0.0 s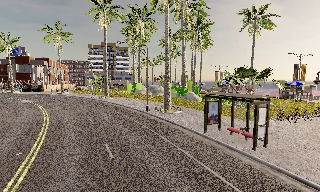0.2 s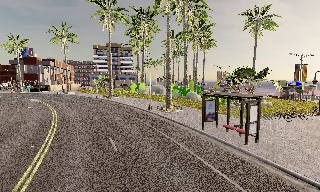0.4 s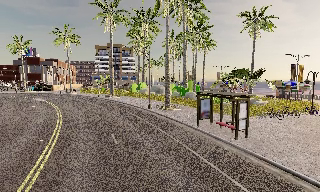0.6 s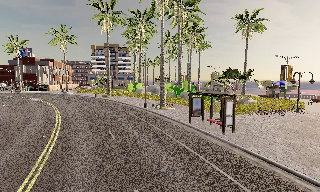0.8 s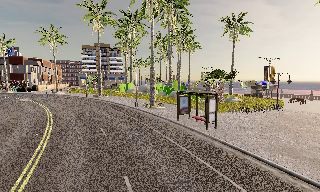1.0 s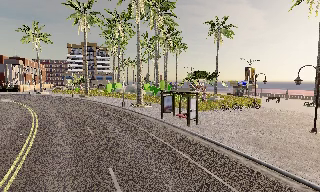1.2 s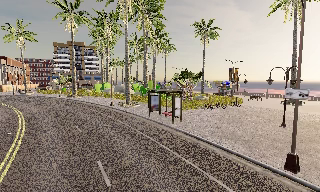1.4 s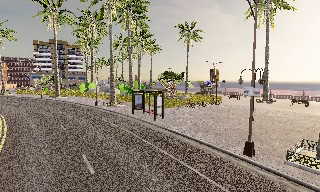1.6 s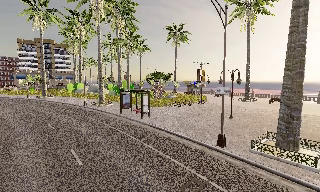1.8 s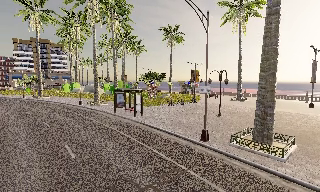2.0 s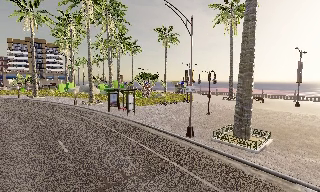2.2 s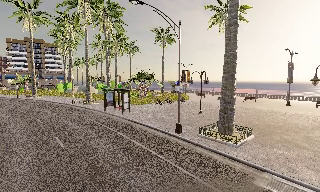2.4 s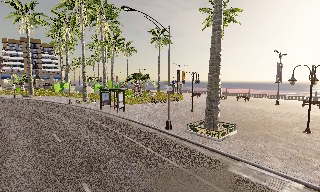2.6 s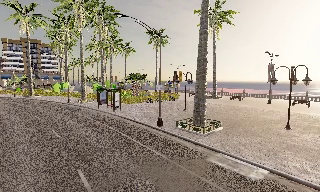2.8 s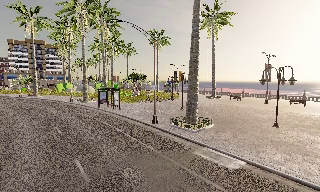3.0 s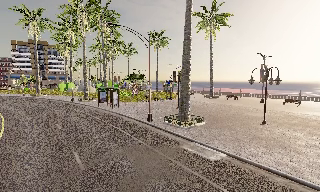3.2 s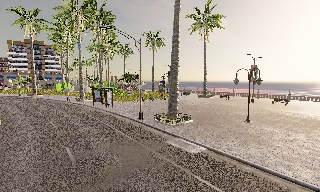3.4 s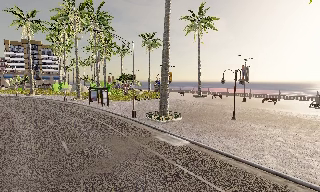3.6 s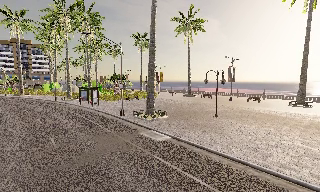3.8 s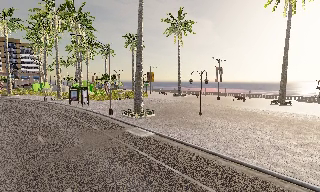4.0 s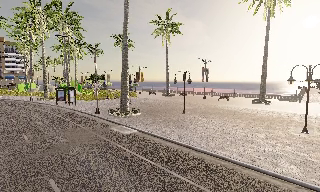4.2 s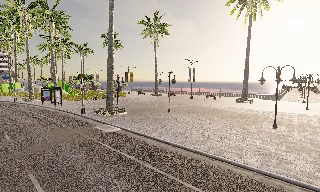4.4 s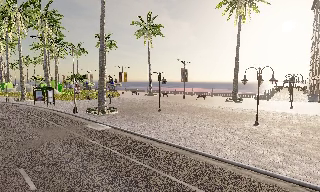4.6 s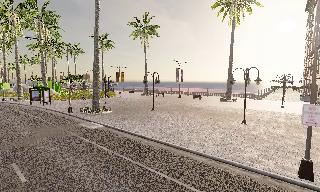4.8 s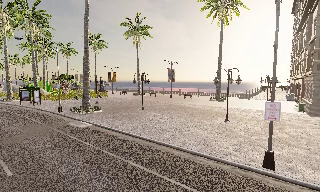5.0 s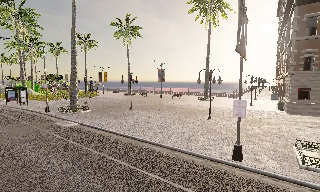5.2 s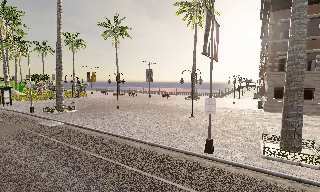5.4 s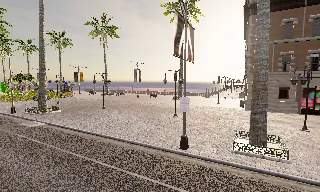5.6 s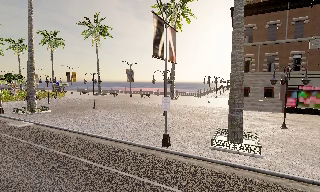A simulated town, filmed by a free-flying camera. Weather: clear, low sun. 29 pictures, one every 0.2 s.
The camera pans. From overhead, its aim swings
clockwise.
The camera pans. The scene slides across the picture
to the left.
0.0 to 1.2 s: The camera travels backward, about 5 m, so what stands in front gets smaller.
1.2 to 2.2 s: The scene slides to the left, as the camera pans about 10 degrees to its right. It travels backward and to its right, about 4.5 m, so what stands in front gets smaller.
2.2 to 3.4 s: The camera travels backward and to its right, about 6 m, so what stands in front gets smaller.
3.4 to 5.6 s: The scene slides to the left, as the camera pans about 25 degrees to its right. It travels to its right and backward, about 10 m, so close, fixed things drift to the left.
The film runs backward here.
